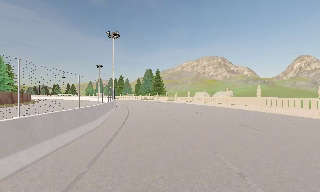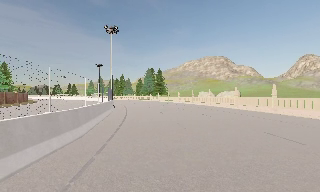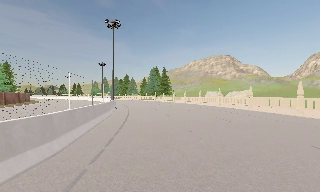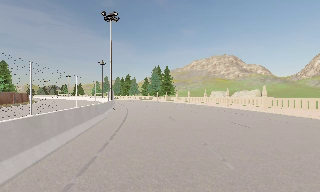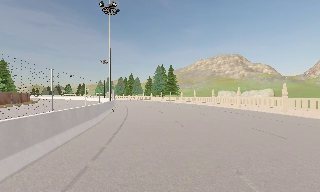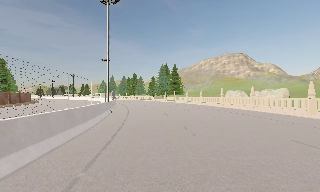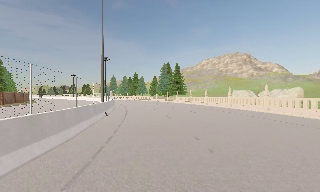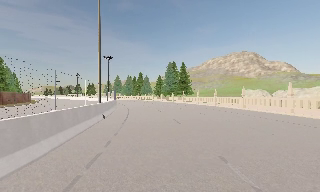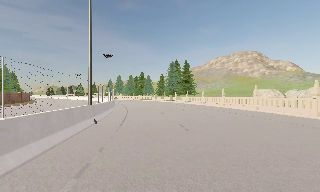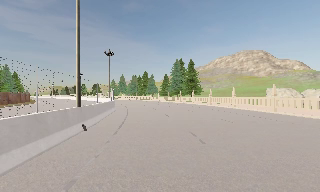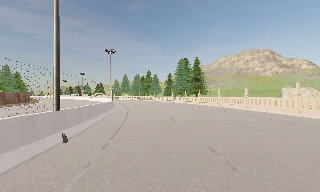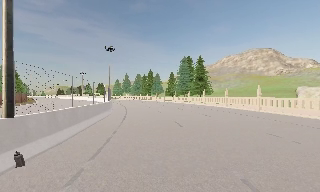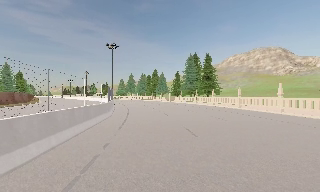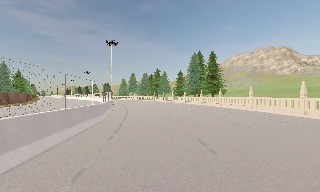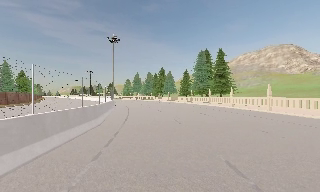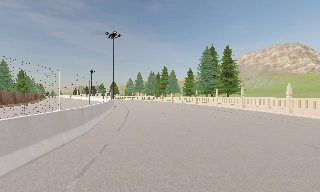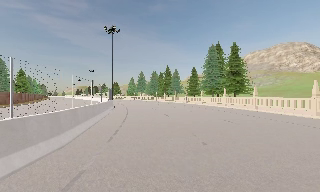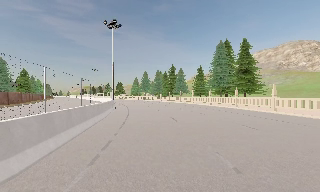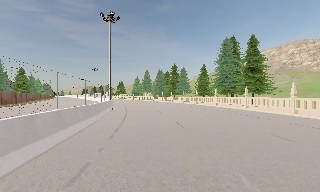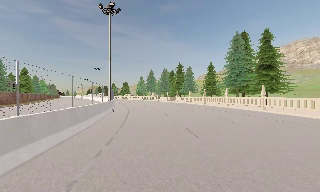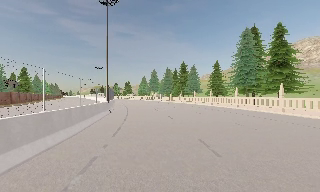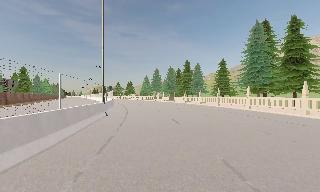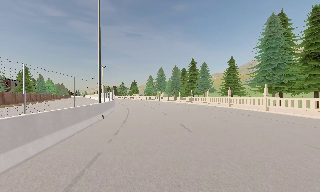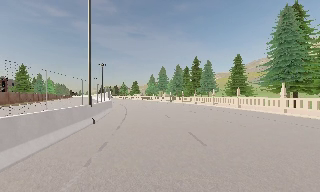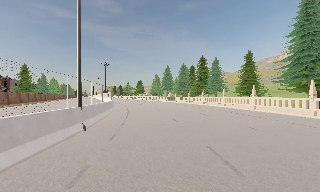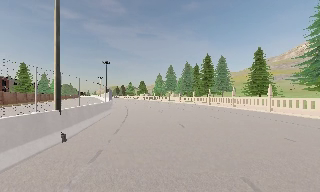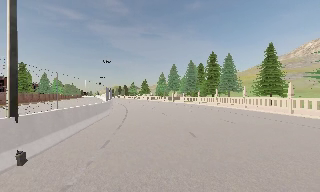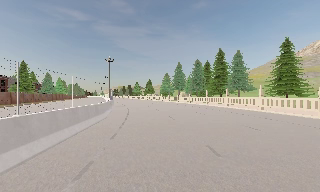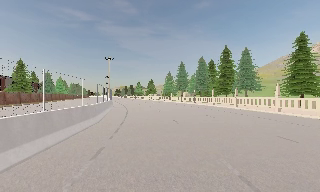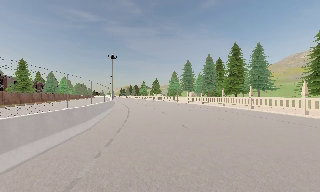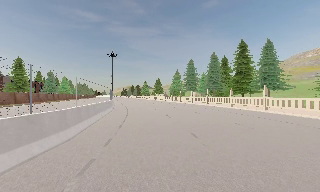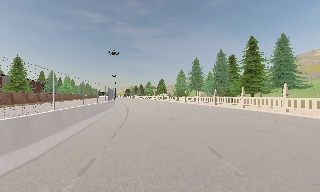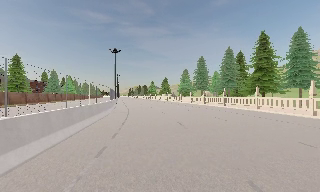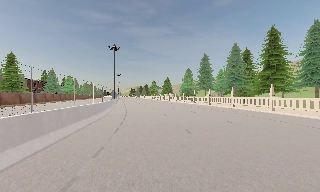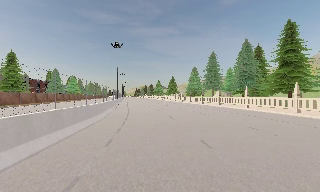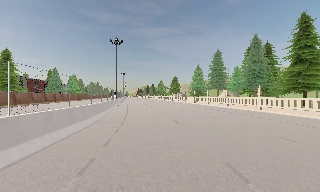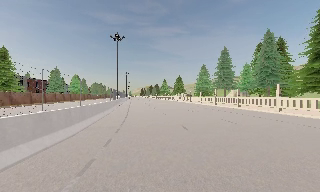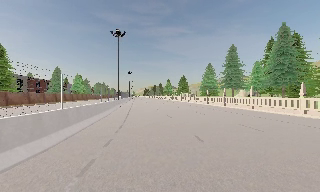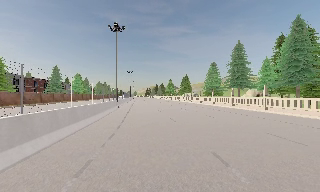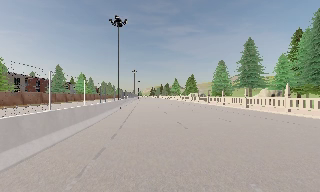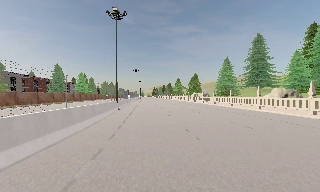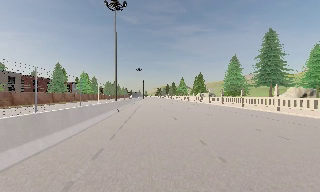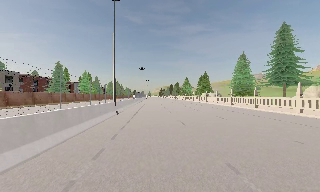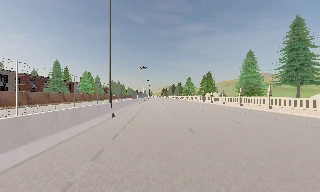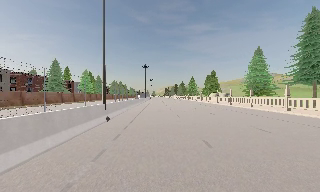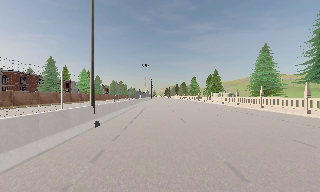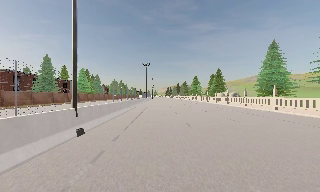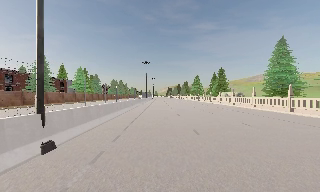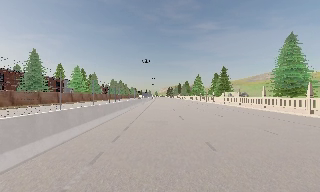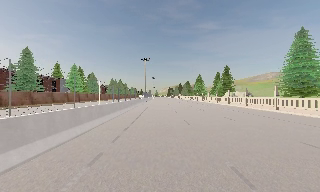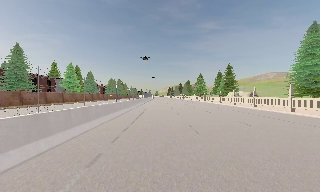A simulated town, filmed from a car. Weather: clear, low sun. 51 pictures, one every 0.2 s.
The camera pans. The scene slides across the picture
to the right.
The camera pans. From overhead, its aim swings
counterclockwise.
0.0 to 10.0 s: The camera swings to its left by about 50 degrees, and the scene slides to the right. It travels forward, about 105 m.
The film runs forward here.
